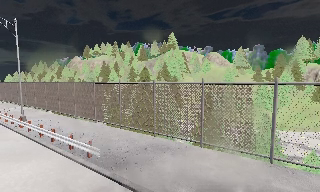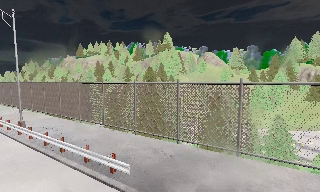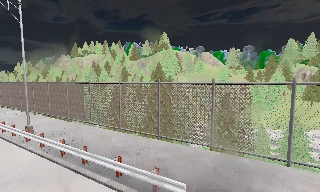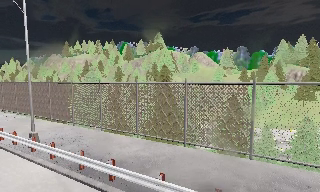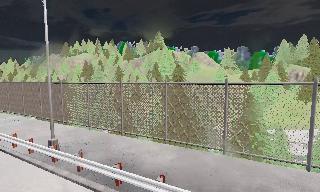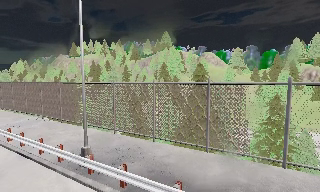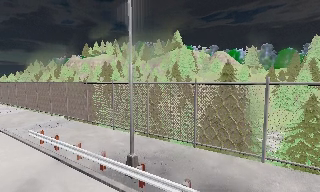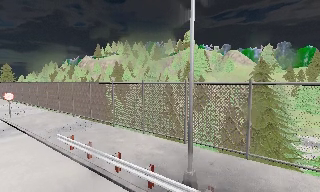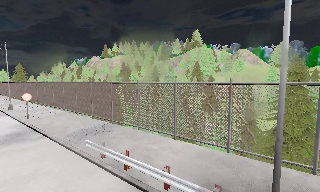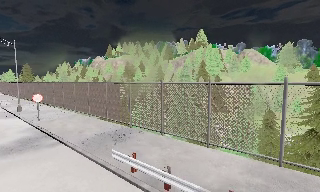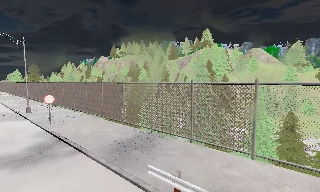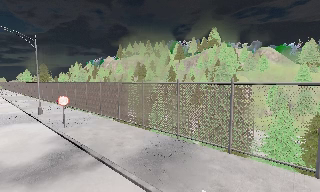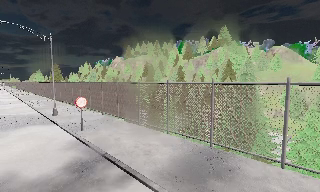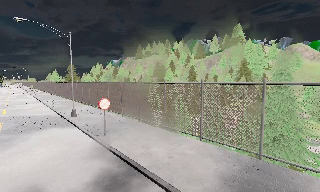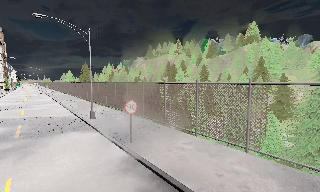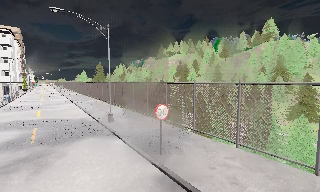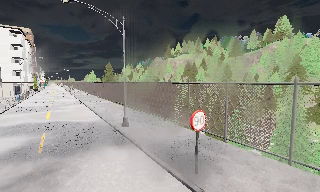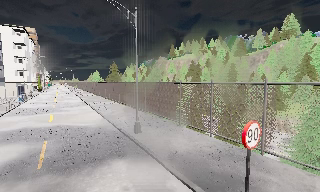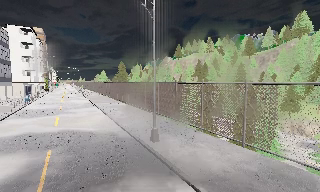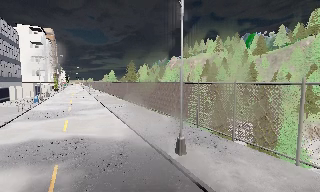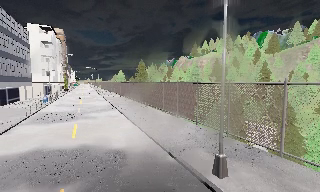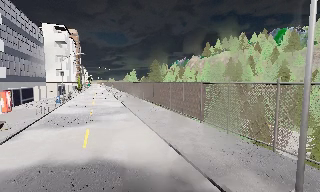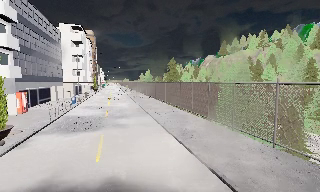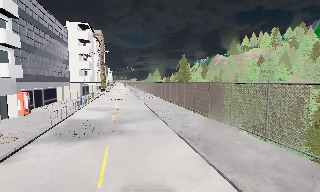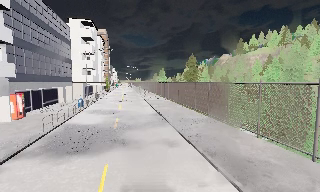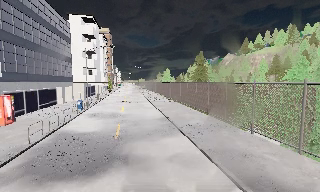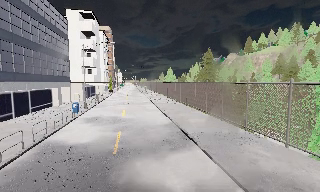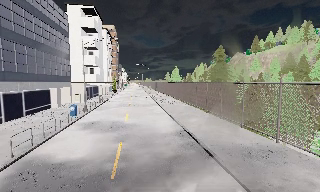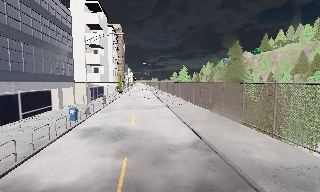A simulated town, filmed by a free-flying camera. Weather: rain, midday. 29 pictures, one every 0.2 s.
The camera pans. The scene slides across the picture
to the right.
The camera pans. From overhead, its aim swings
counterclockwise.
0.0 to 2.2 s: The camera travels to its left and forward, about 20 m, so close, fixed things drift to the right.
2.2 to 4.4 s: The scene slides to the right, as the camera pans about 30 degrees to its left. It travels forward and to its left, about 18 m.
4.4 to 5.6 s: The camera travels forward, about 11 m, so what stands in front looms larger.
The film runs forward here.
